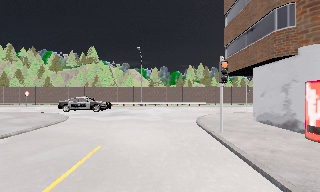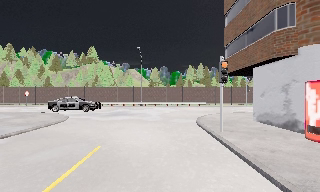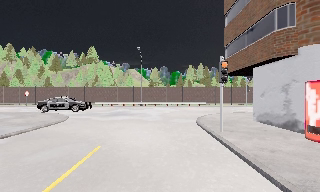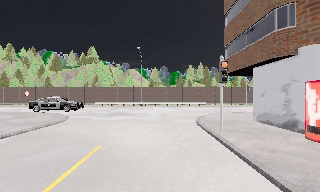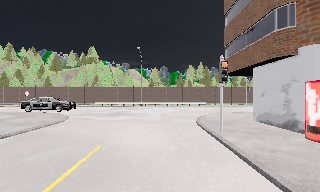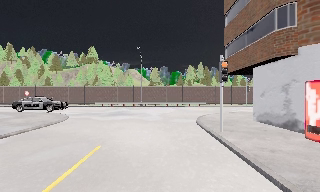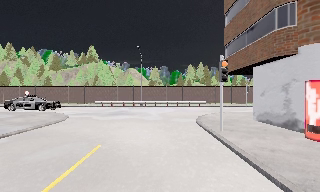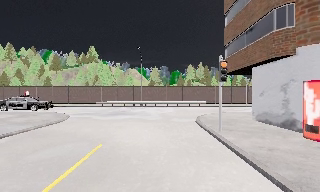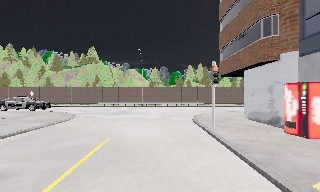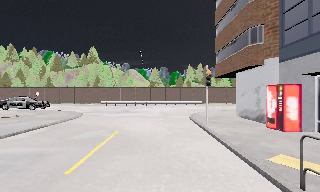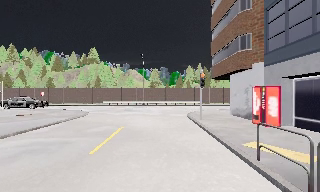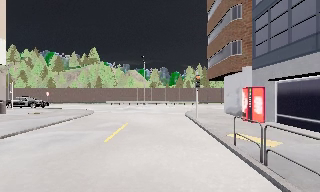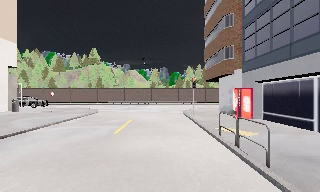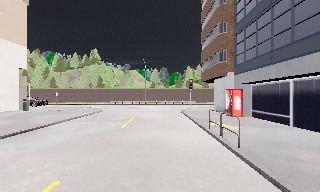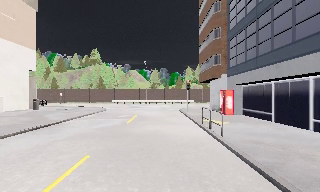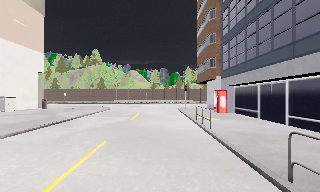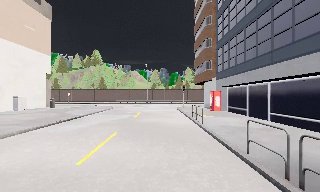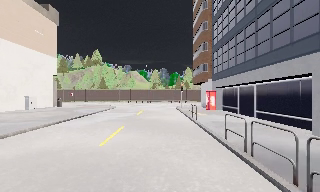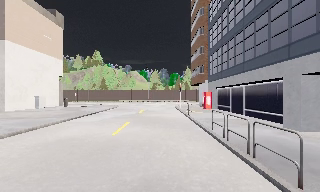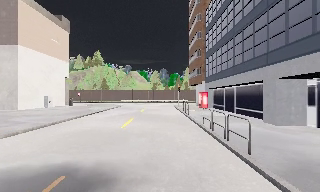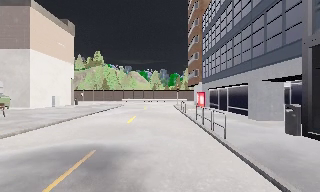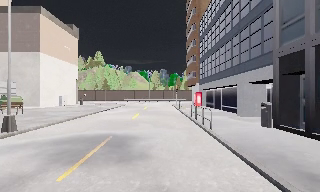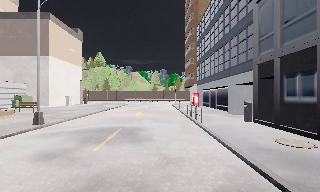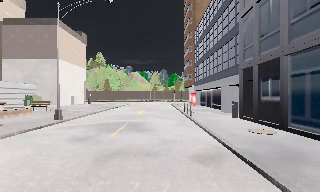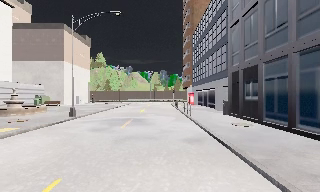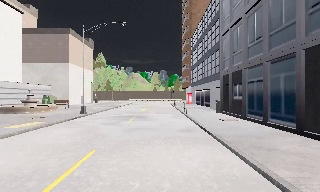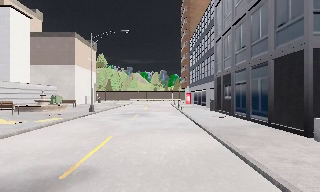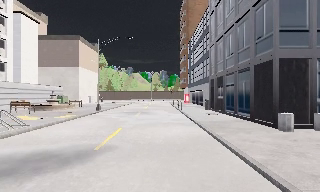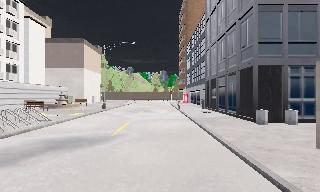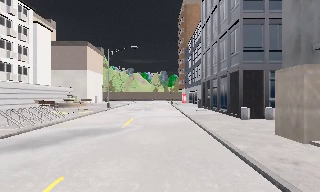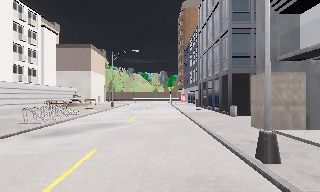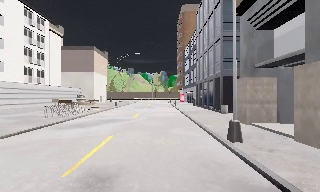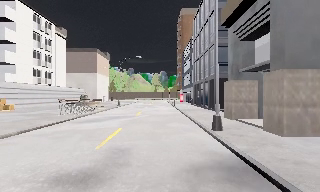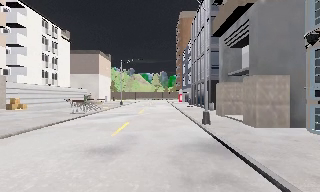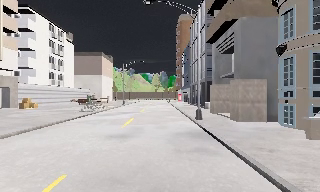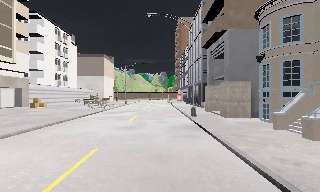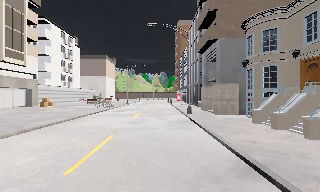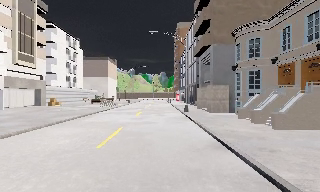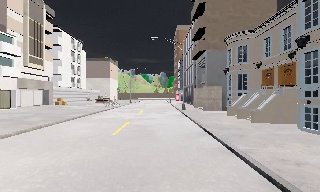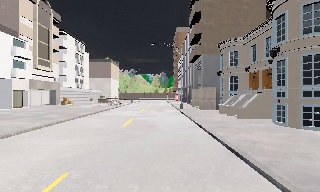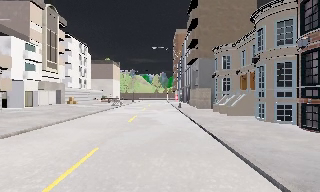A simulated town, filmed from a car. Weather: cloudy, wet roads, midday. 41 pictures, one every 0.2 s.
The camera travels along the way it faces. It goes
backward.
0.0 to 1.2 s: The camera keeps its place and its aim.
1.2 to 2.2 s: The camera travels backward, about 4.5 m, so what stands in front gets smaller. It gains speed.
2.2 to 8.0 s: The camera travels backward, about 45 m, so what stands in front gets smaller.
The film runs backward here.
